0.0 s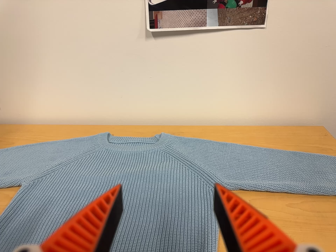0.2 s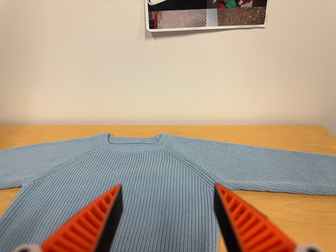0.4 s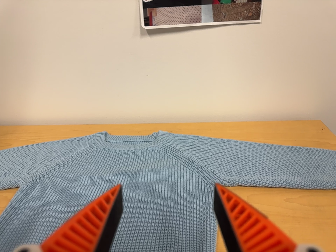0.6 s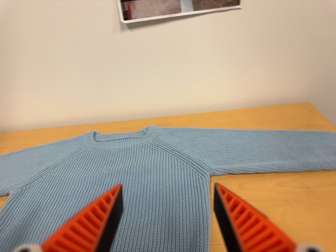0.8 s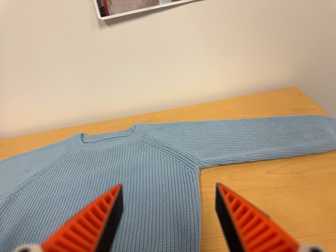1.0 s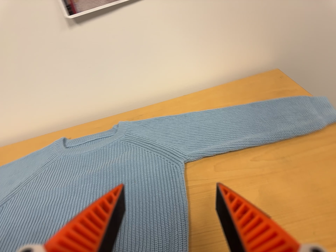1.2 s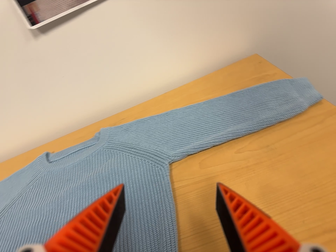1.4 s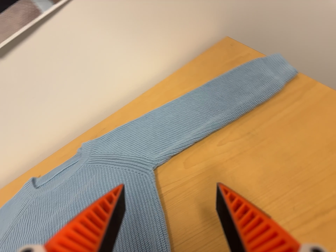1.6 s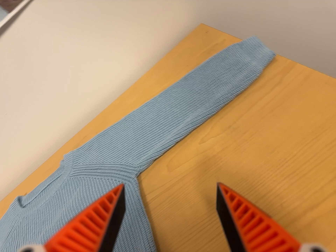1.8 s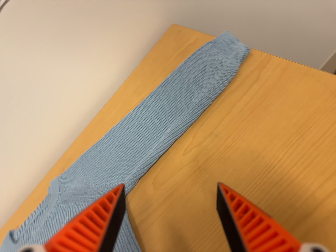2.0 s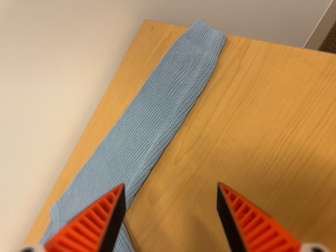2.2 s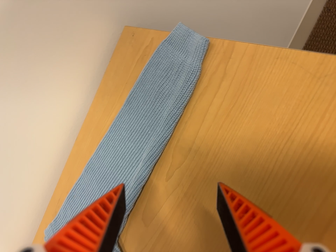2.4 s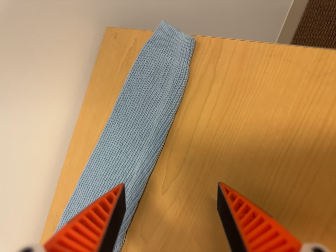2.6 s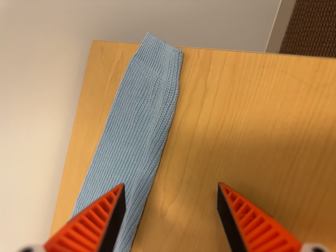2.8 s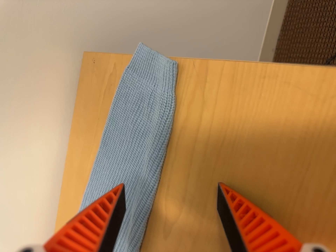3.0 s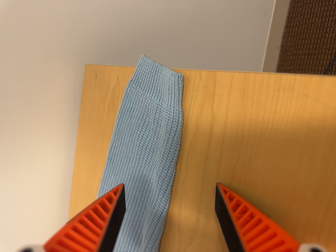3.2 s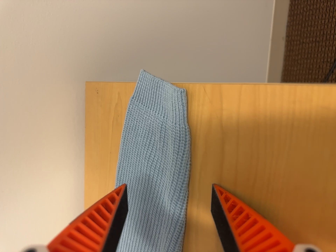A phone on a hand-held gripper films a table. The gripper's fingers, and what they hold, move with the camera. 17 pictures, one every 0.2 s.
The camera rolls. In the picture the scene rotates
counterclockwise.
0.0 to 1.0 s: The camera travels to its right, about 8 cm, so close, fixed things drift to the left. It rolls about its line of sight by about 15 degrees, and the scene rotates counterclockwise.
1.0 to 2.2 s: The camera travels to its right, forward and toward the top of its view, about 24 cm, so close, fixed things drift to the left. Its aim tips toward the bottom of its view by about 10 degrees. It rolls about its line of sight by about 50 degrees, and the scene rotates counterclockwise.
2.2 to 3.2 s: The camera travels toward the top of its view and forward, about 14 cm, so close, fixed things drift downward. It rolls about its line of sight by about 20 degrees, and the scene rotates counterclockwise.
The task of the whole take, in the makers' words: right arm across.
The film runs forward here.
